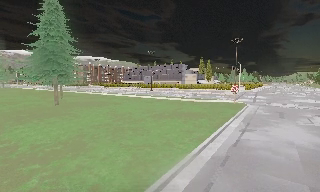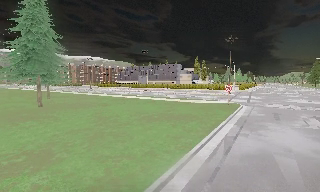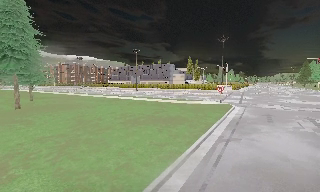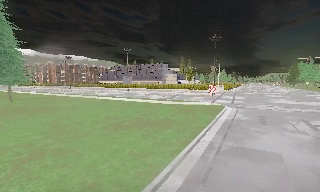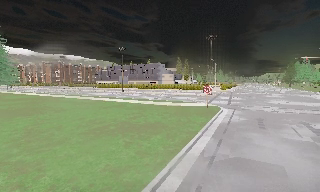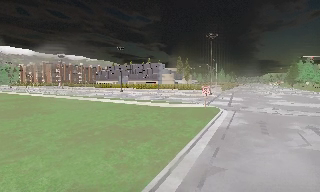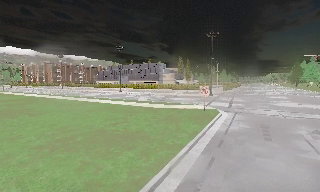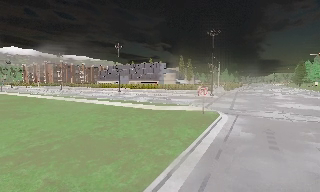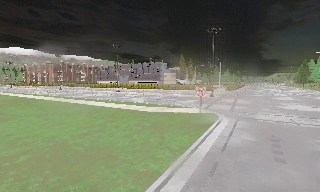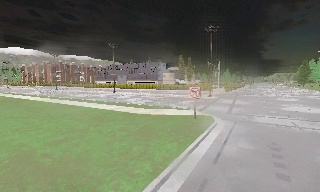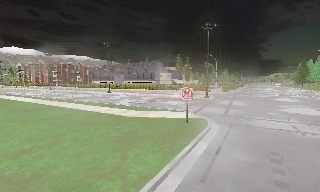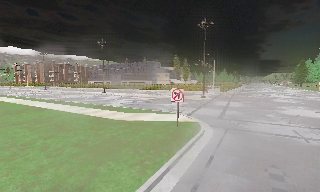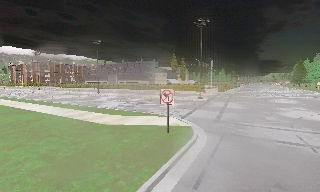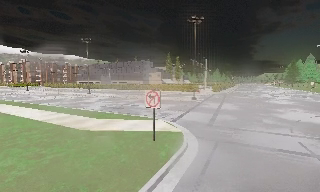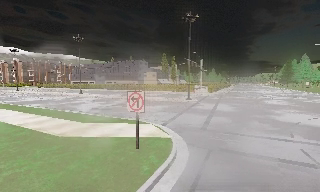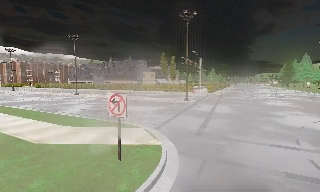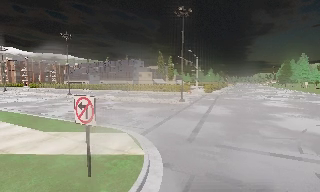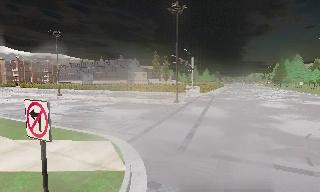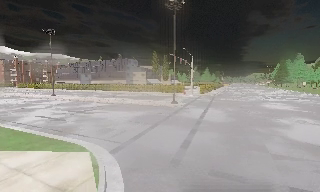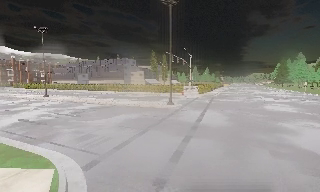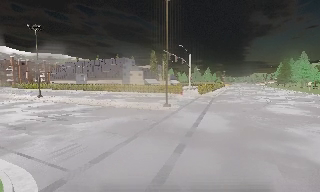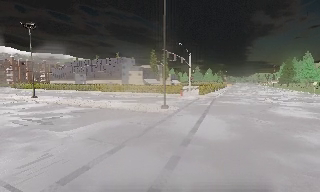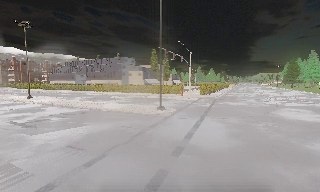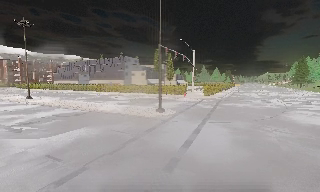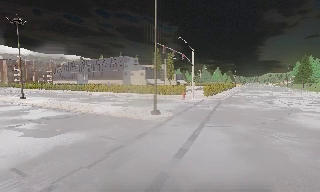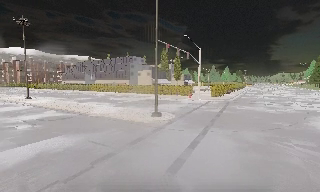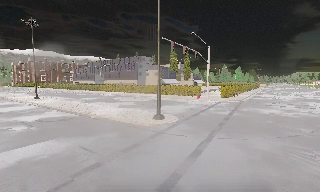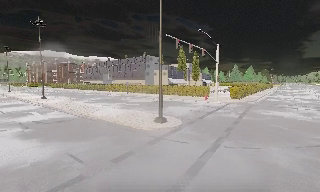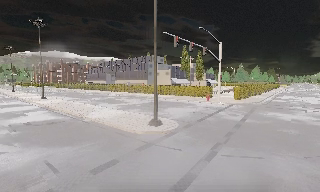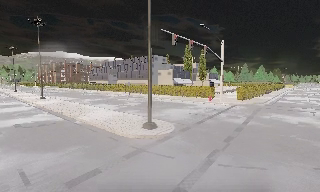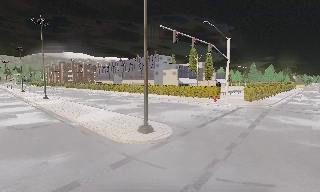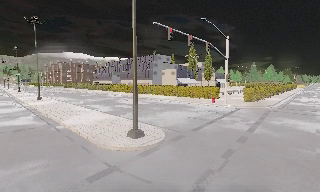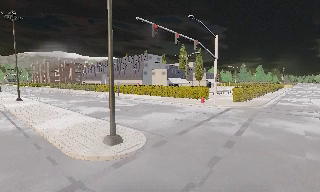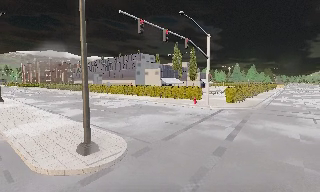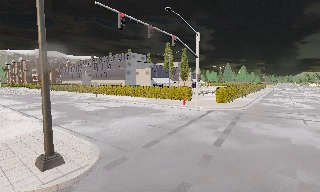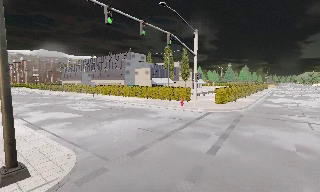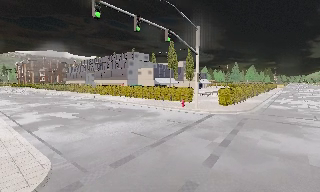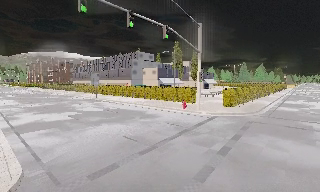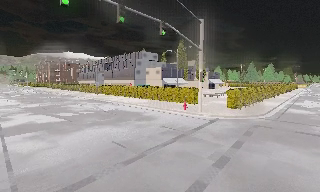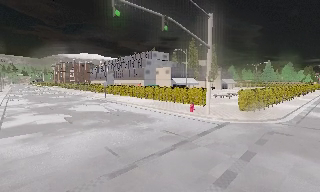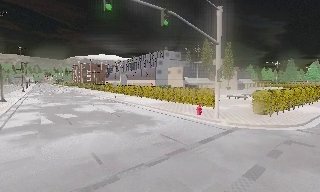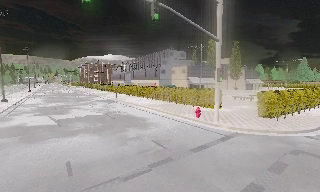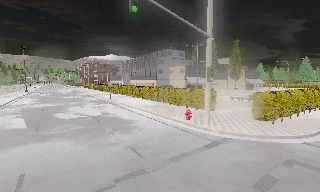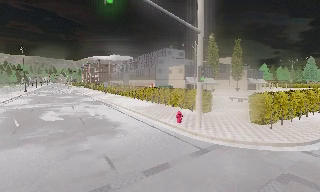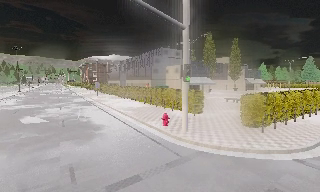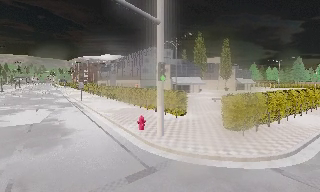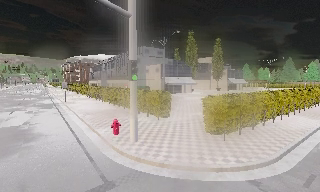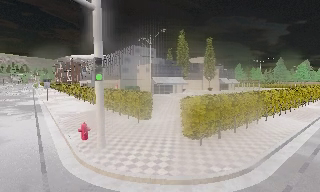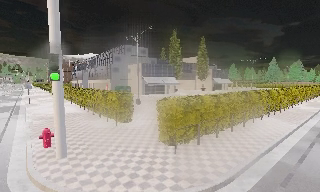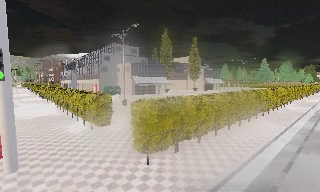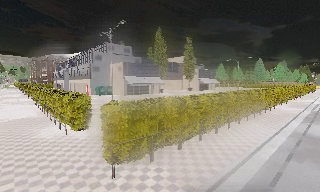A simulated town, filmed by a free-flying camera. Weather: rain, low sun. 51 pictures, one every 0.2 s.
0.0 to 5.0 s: The camera travels forward and to its right, about 30 m, so what stands in front looms larger.
5.0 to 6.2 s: The camera pans to its left, which is counterclockwise from overhead, by about 10 degrees. It travels forward and to its right, about 6 m, so what stands in front looms larger.
6.2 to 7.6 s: The camera travels forward and to its right, about 7 m, so what stands in front looms larger.
7.6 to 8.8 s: The camera pans to its left, which is counterclockwise from overhead, by about 15 degrees. It travels to its right and forward, about 7 m.
8.8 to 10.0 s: The camera swings to its right by about 10 degrees, and the scene slides to the left. It travels to its right and forward, about 7 m, so close, fixed things drift to the left.
The film runs forward here.
